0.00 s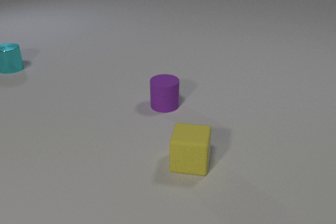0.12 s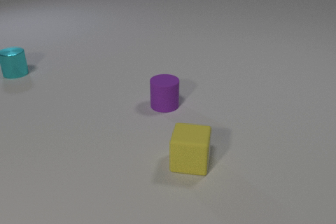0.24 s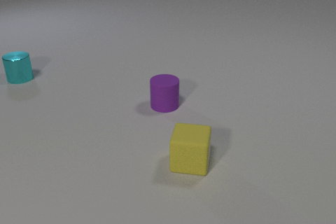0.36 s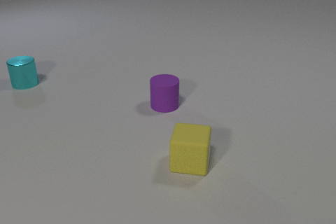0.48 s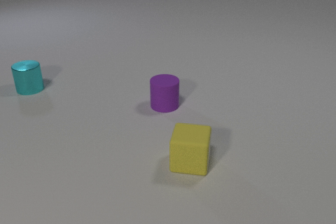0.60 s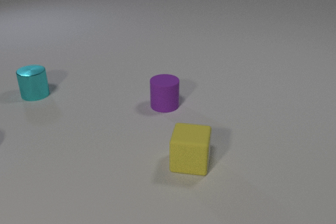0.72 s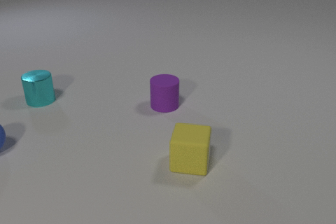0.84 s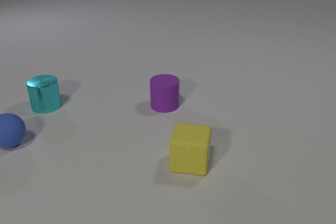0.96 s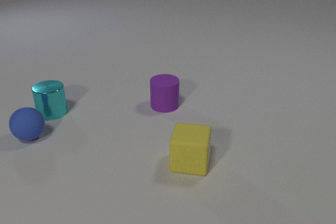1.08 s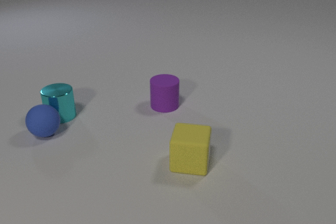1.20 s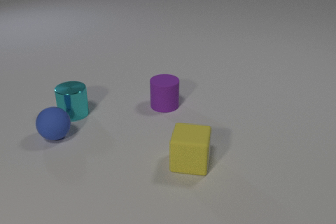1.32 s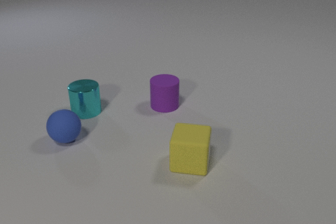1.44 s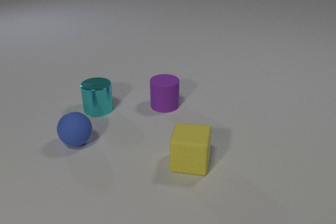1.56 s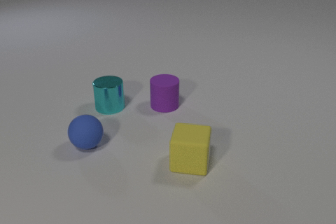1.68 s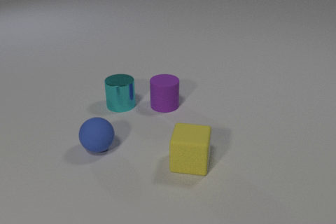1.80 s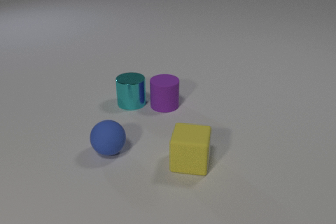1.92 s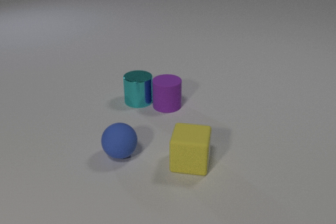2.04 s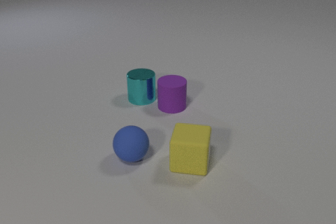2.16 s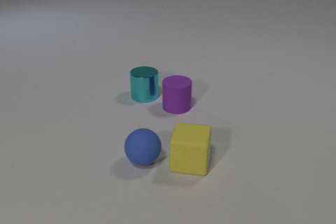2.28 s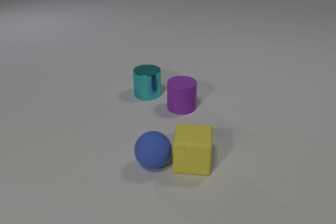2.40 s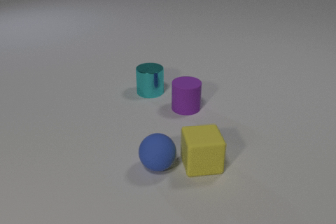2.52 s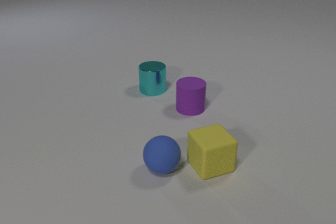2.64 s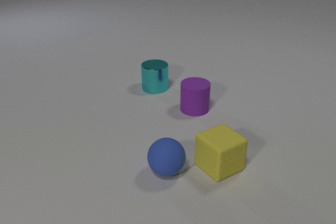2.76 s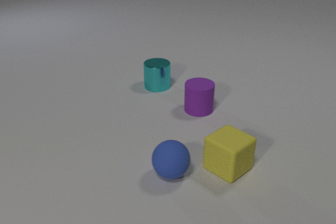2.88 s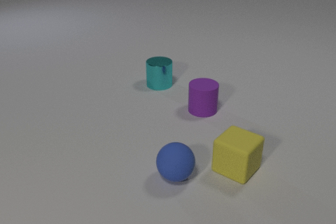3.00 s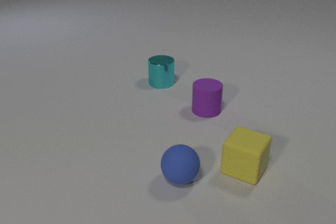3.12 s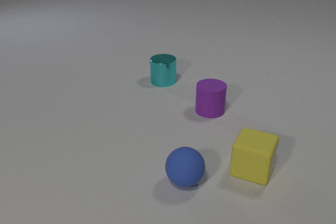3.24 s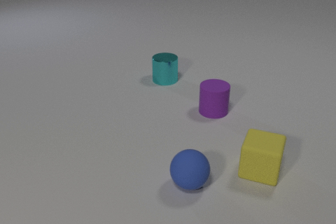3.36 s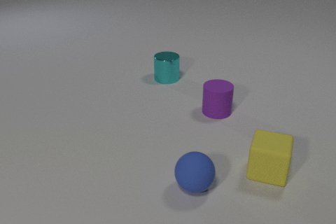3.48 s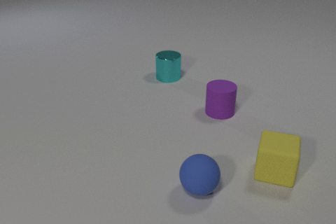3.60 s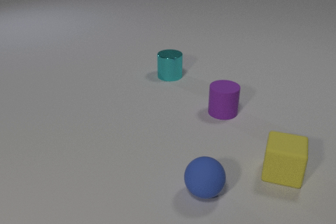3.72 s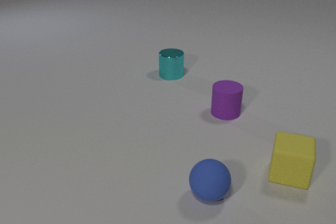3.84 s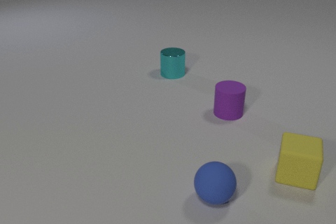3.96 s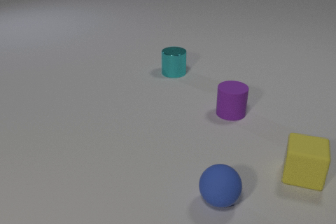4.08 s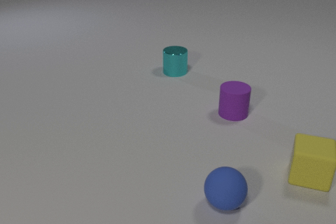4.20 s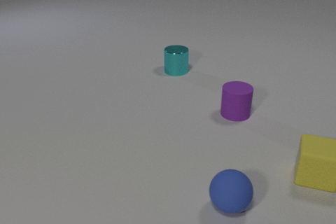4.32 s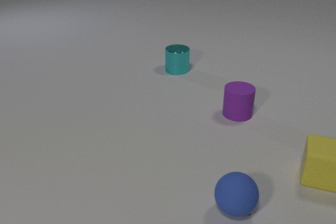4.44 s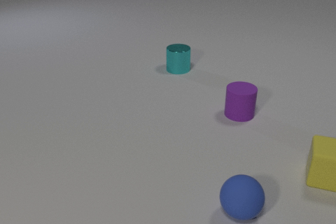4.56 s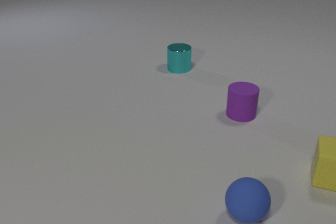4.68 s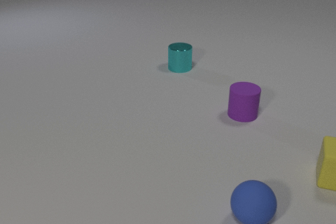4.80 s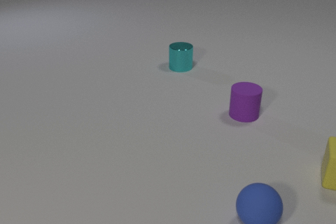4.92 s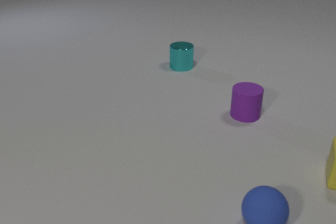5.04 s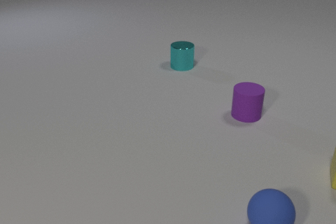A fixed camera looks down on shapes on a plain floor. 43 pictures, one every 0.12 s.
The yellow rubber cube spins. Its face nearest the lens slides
to the right.
The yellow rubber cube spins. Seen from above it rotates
counterclockwise.
0.00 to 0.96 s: The blue rubber sphere comes in at the left edge, rolls to the right. The cyan metal cylinder slides toward the camera.
0.96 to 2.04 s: The blue rubber sphere rolls to the right and toward the camera. The cyan metal cylinder slides to the right. The purple rubber cylinder slides to the right. The blue rubber sphere and the cyan metal cylinder collide. The cyan metal cylinder and the purple rubber cylinder collide.
2.04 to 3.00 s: The blue rubber sphere rolls to the right and toward the camera. The cyan metal cylinder slides away from the camera and to the right. The purple rubber cylinder slides to the right. The yellow rubber cube slides to the right, spins counterclockwise seen from above by about 75 degrees, its near face sliding to the right. The blue rubber sphere and the yellow rubber cube collide.
3.00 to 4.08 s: The blue rubber sphere rolls to the right and toward the camera. The cyan metal cylinder slides away from the camera and to the right. The purple rubber cylinder slides to the right. The yellow rubber cube slides to the right.
4.08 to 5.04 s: The blue rubber sphere rolls to the right and toward the camera. The cyan metal cylinder slides away from the camera and to the right. The purple rubber cylinder slides to the right. The yellow rubber cube slides to the right.
Are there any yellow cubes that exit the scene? no.
What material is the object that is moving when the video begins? metal.
What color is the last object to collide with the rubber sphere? yellow.
